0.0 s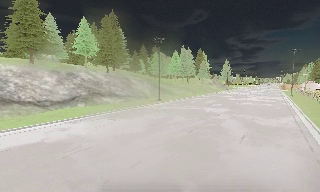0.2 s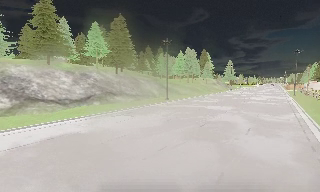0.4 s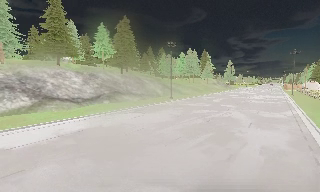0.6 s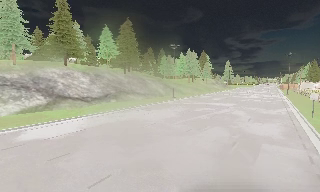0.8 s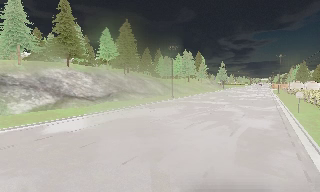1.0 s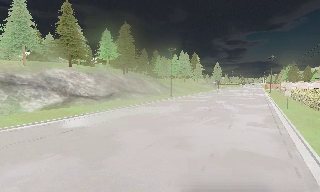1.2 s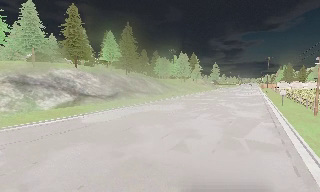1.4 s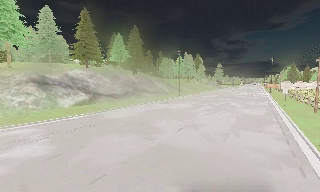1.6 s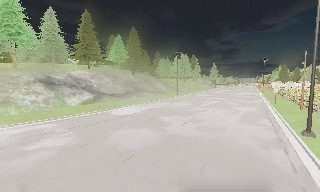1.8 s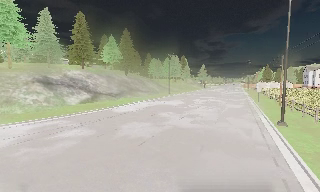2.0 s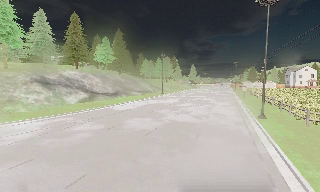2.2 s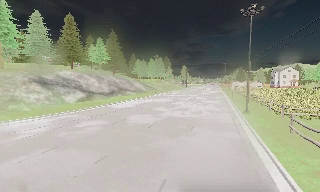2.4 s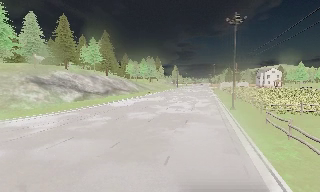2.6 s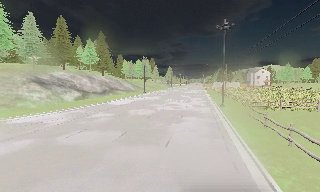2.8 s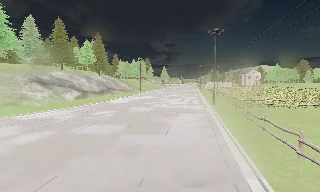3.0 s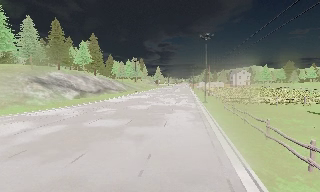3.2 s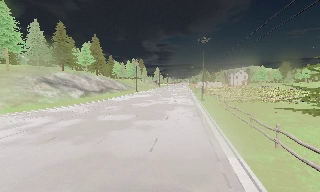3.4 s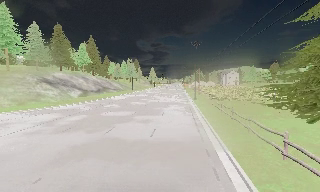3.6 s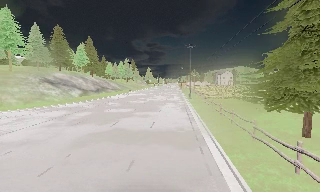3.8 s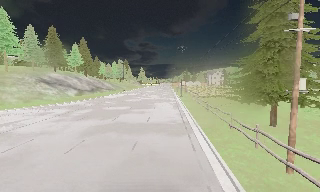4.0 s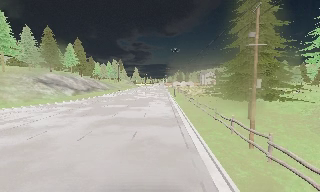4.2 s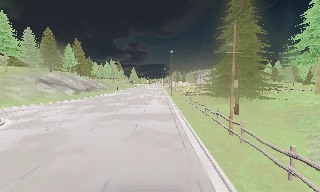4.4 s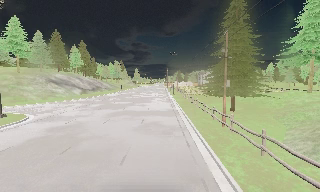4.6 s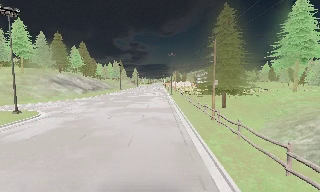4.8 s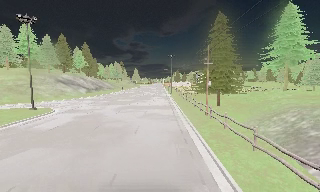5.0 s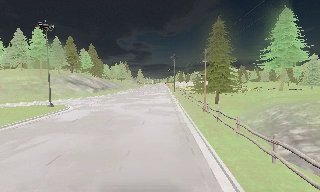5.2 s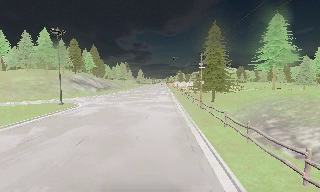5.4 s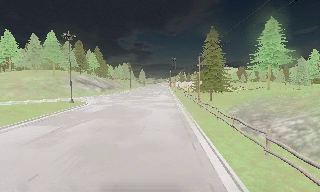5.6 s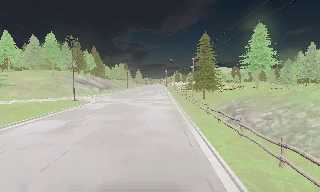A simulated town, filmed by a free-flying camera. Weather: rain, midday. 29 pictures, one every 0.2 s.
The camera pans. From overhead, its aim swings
clockwise.
0.0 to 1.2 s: The camera travels backward and to its left, about 12 m, so what stands in front gets smaller.
1.2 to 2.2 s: The camera pans to its right, which is clockwise from overhead, by about 10 degrees. It travels backward and to its left, about 11 m, so what stands in front gets smaller.
2.2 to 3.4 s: The camera pans to its right, which is clockwise from overhead, by about 10 degrees. It travels backward, about 13 m, so what stands in front gets smaller.
3.4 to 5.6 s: The camera travels backward, about 25 m, so what stands in front gets smaller.
The film runs backward here.
